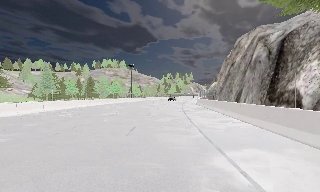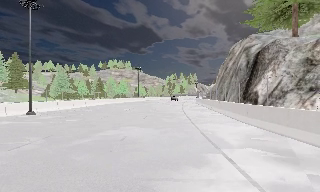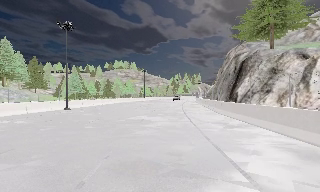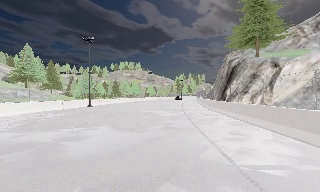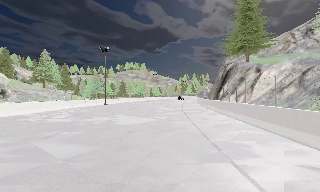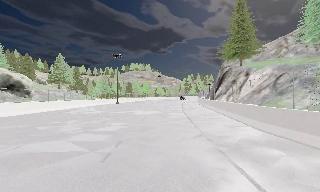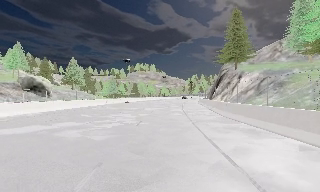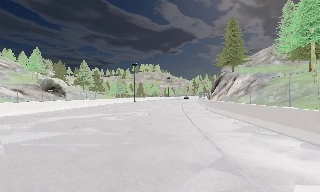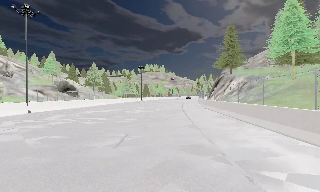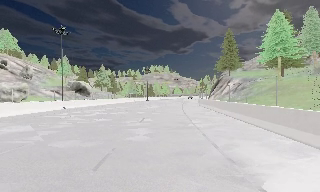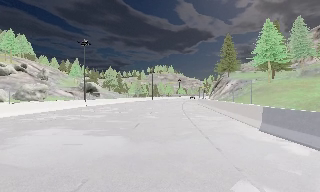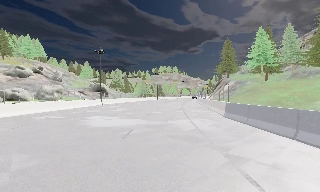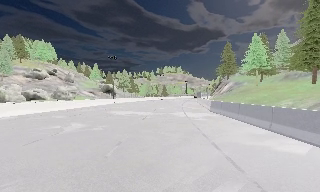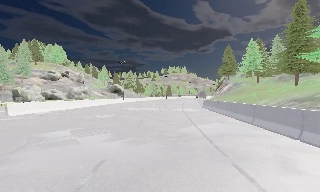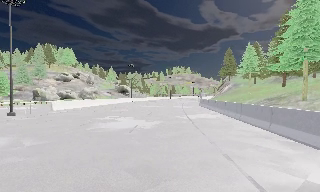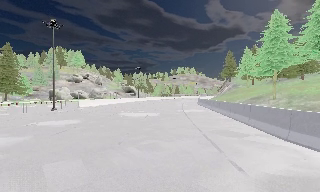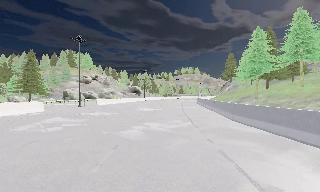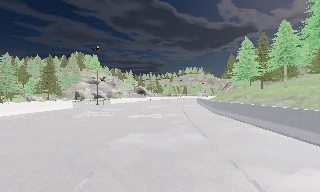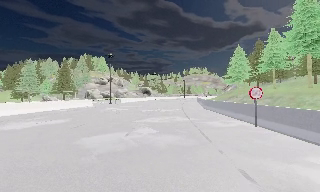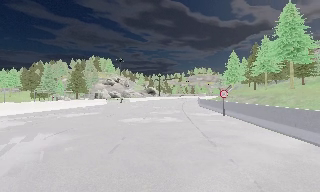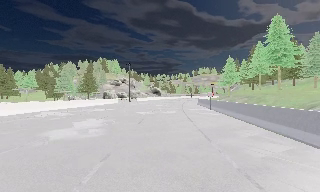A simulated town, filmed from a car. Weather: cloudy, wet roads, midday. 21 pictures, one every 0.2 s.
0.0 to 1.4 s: The camera pans to its left, which is counterclockwise from overhead, by about 10 degrees. It travels backward, about 35 m, so what stands in front gets smaller.
1.4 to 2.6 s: The camera travels backward, about 30 m, so what stands in front gets smaller.
2.6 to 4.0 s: The camera pans to its left, which is counterclockwise from overhead, by about 10 degrees. It travels backward, about 35 m, so what stands in front gets smaller.
The film runs backward here.
